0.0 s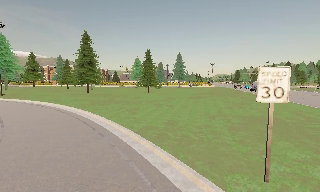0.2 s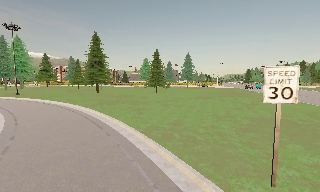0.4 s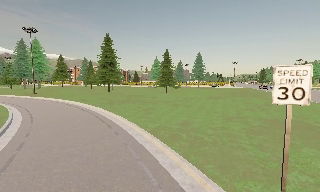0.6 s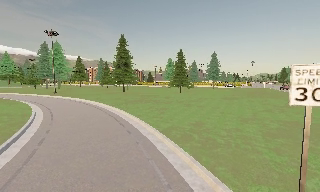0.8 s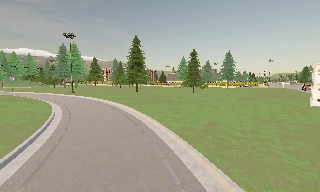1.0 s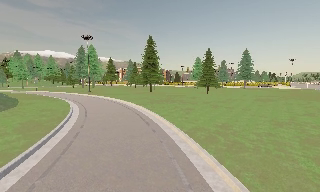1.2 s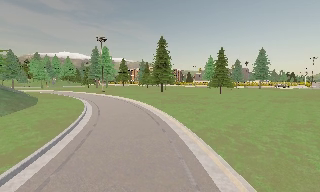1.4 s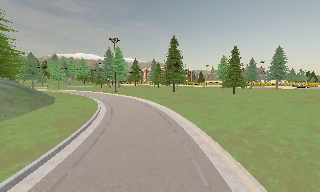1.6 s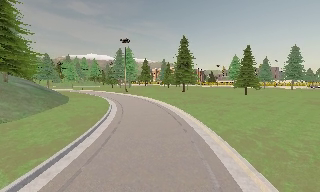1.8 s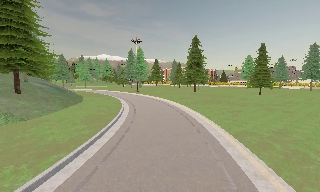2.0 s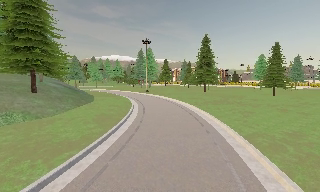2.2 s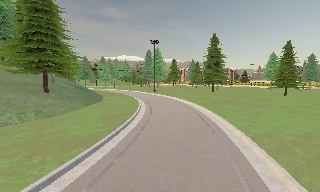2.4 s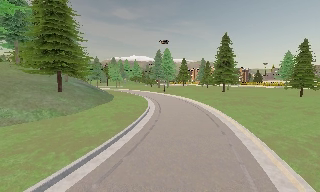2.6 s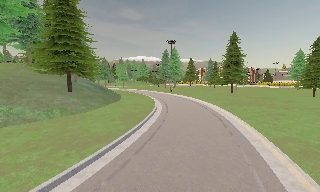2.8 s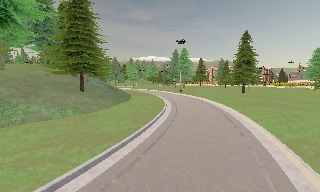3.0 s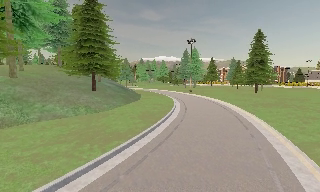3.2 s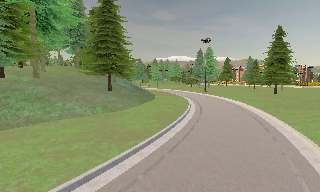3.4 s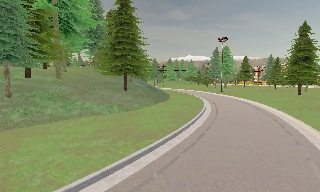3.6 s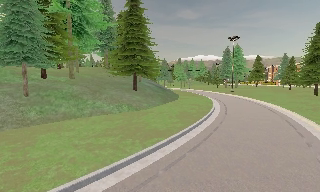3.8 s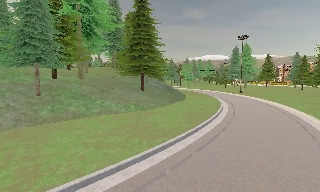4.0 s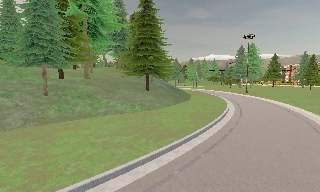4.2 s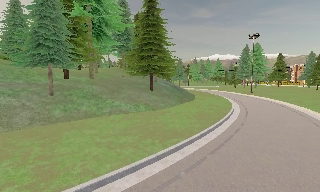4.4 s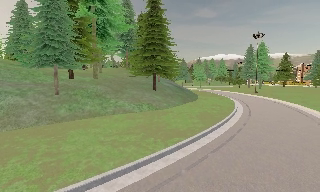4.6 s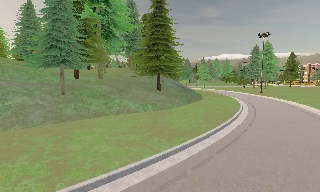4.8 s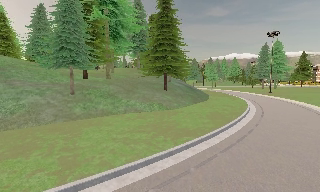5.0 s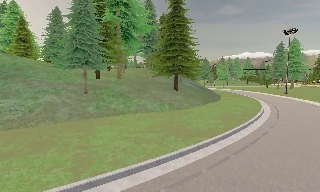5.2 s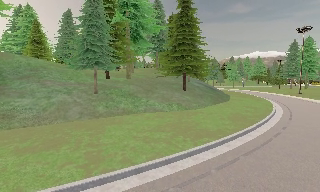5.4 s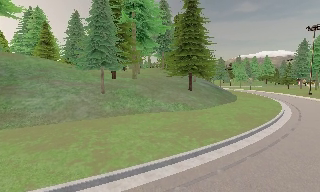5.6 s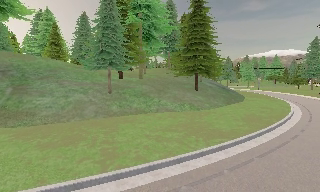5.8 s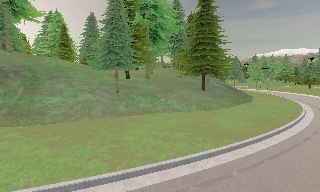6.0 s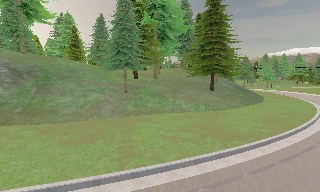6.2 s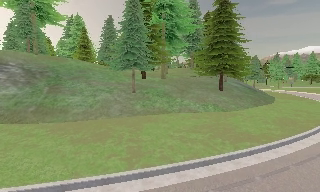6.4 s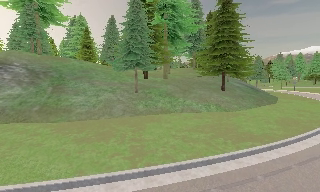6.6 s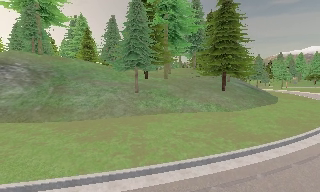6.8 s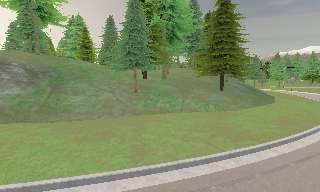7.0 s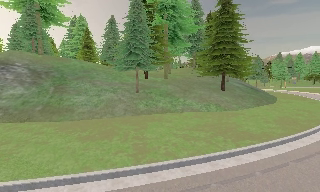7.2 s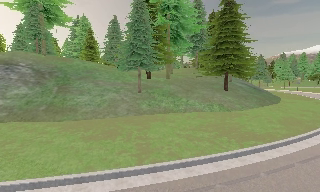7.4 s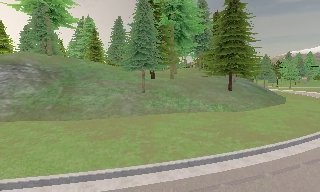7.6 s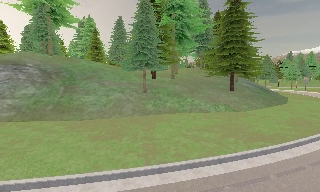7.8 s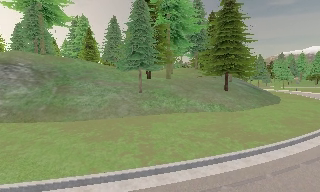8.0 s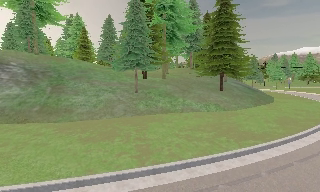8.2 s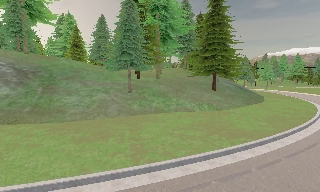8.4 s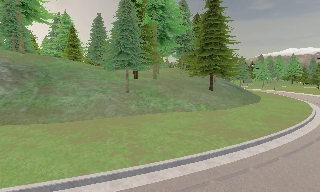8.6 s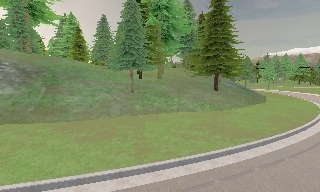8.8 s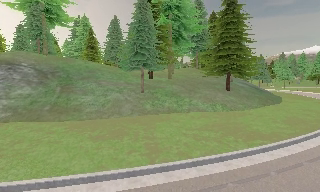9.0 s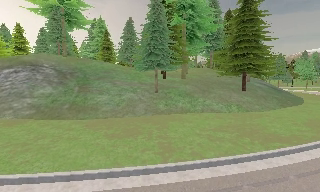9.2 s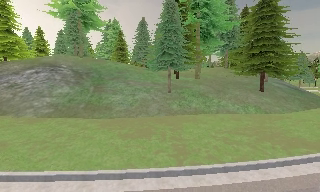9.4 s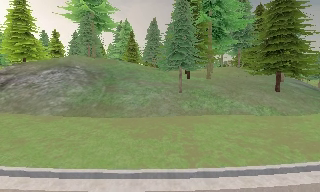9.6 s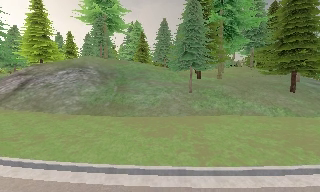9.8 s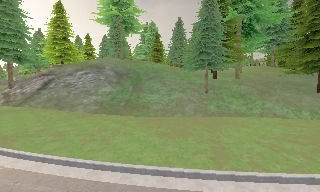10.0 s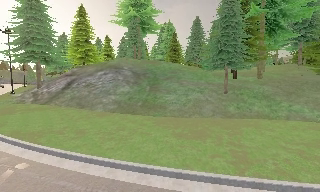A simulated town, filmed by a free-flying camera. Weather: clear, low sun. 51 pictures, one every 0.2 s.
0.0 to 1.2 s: The camera swings to its left by about 25 degrees, and the scene slides to the right. It travels to its right, about 0.5 m.
1.2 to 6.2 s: The scene slides to the right, as the camera pans about 75 degrees to its left. It travels backward, about 1 m.
6.2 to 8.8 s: The camera shifts only a little, or ends up much as it began.
8.8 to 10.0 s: The scene slides to the right, as the camera pans about 25 degrees to its left.
The film runs backward here.
